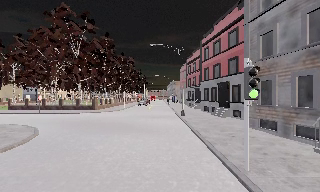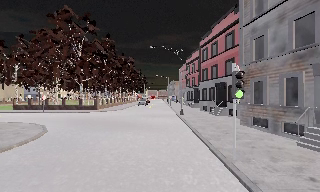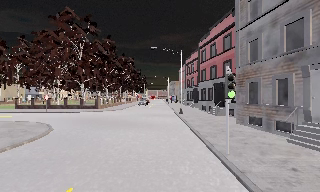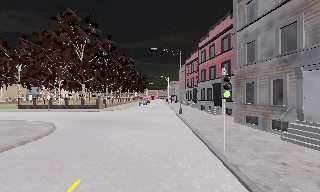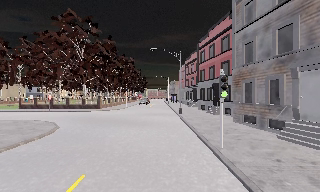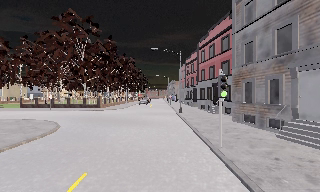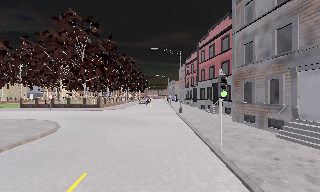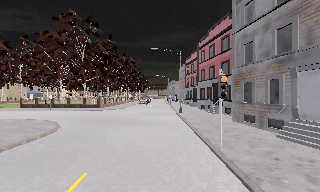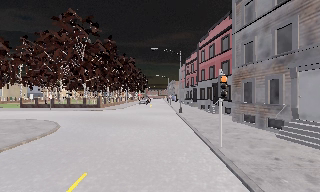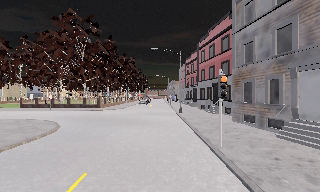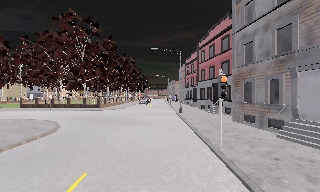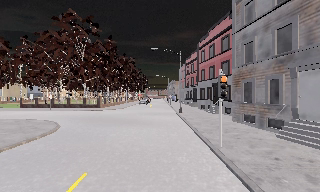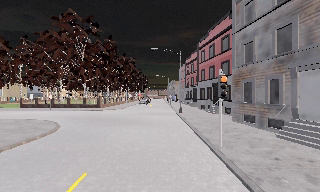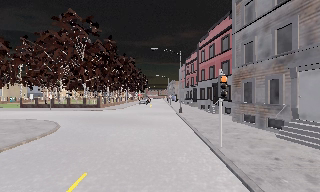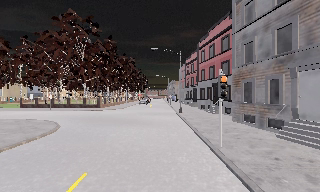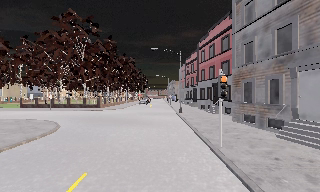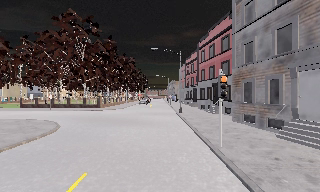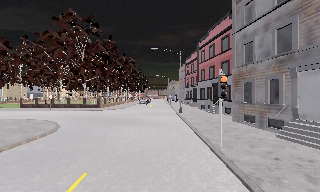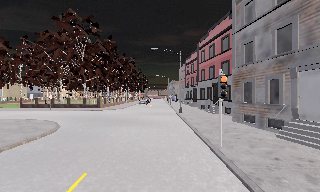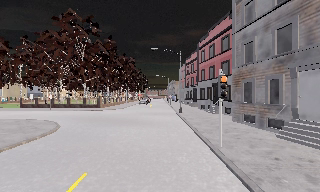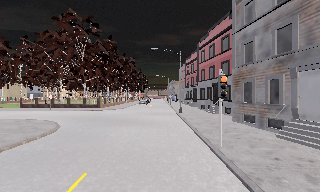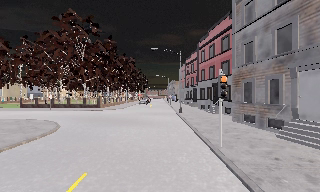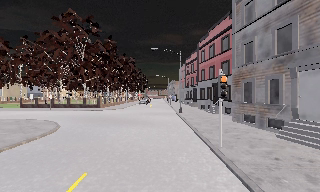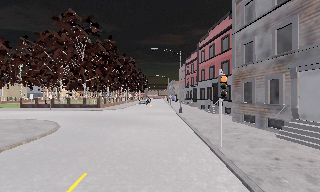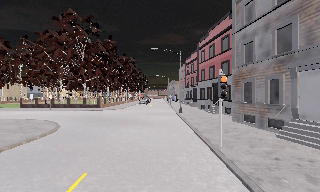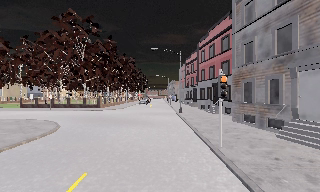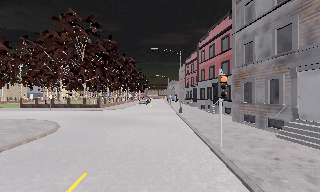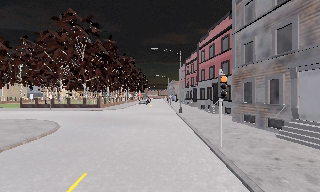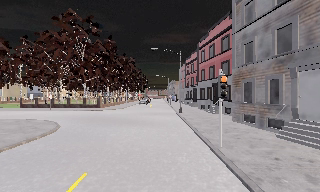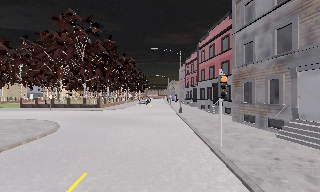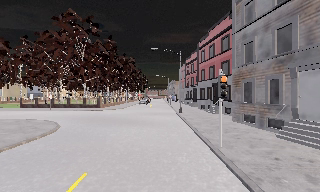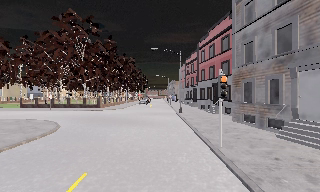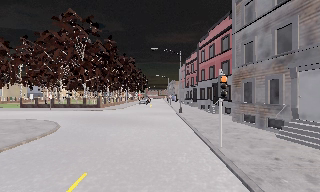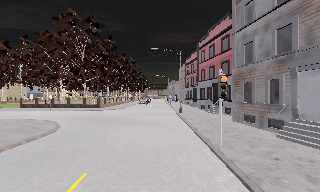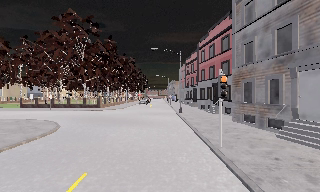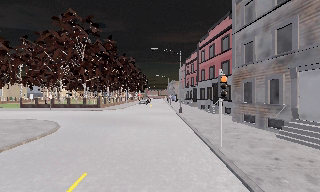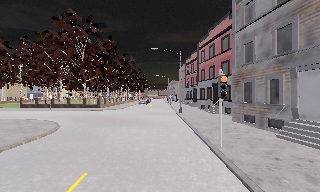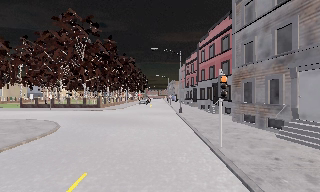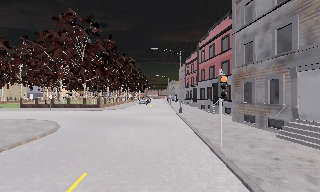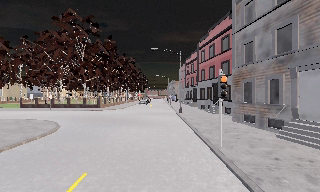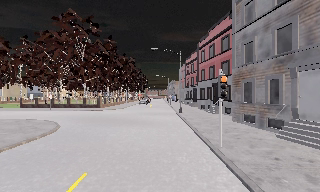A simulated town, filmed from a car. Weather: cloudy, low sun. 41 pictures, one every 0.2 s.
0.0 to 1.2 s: The camera travels backward, about 2 m, so what stands in front gets smaller. It loses speed.
1.2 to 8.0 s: The camera keeps its place and its aim.
The film runs backward here.
